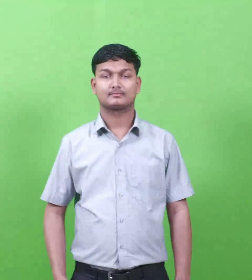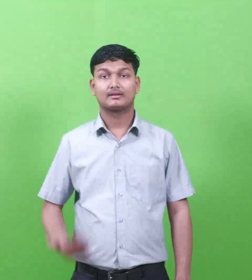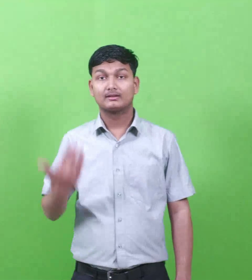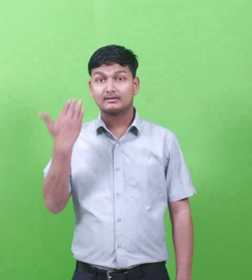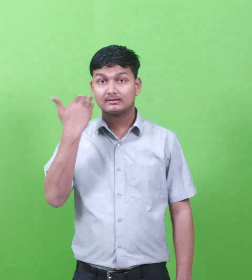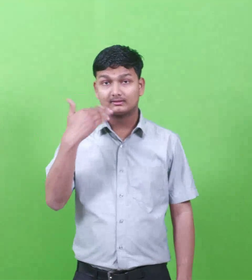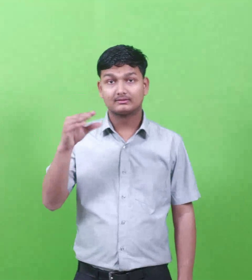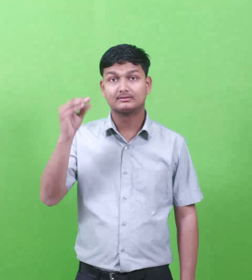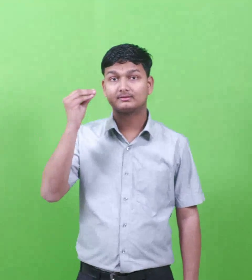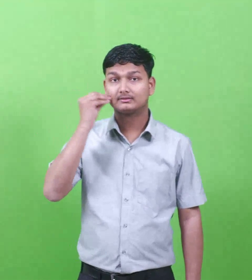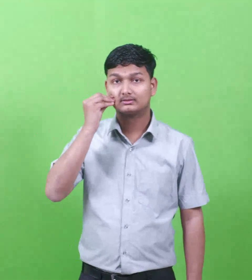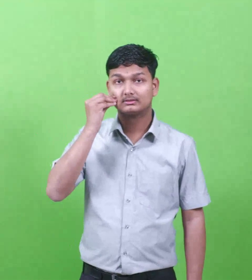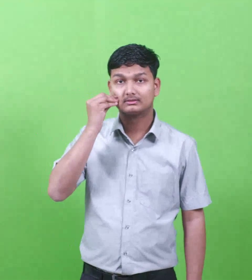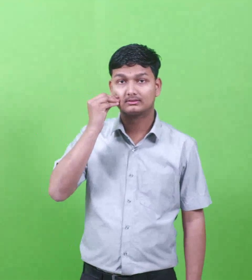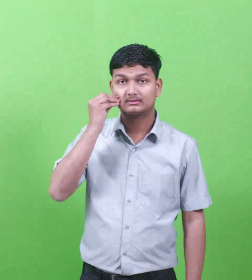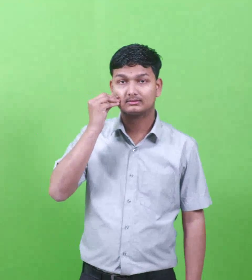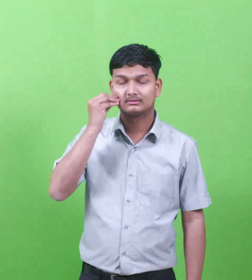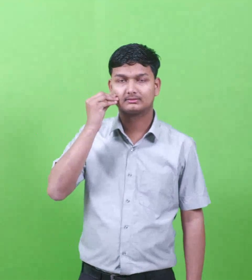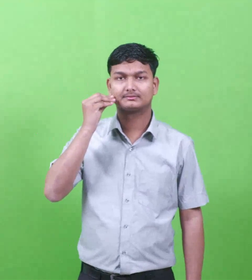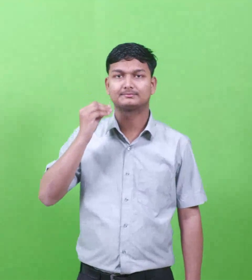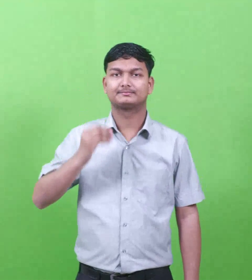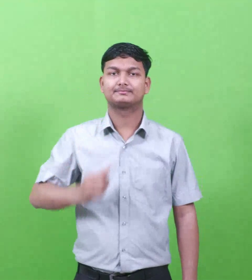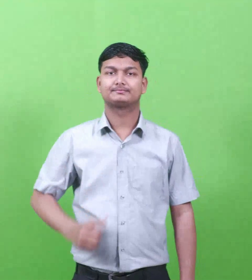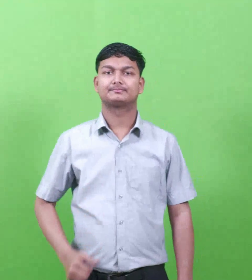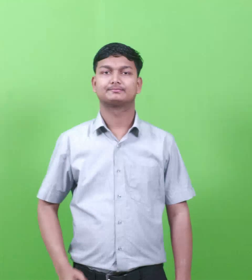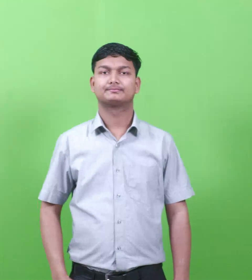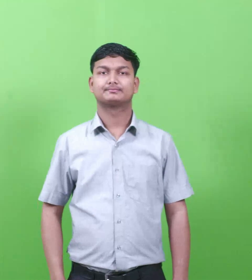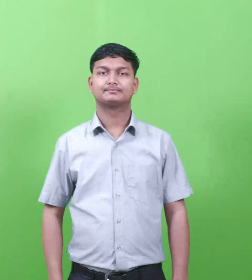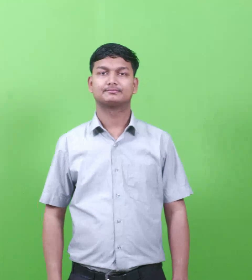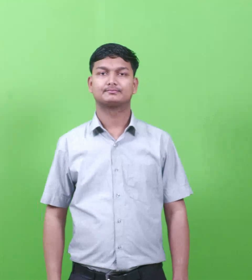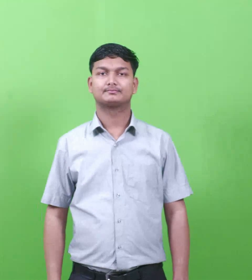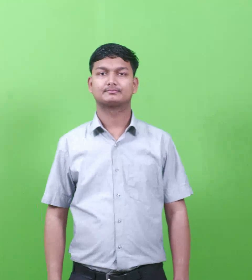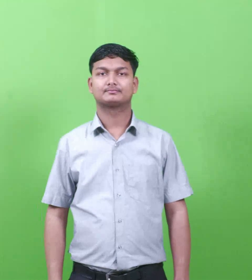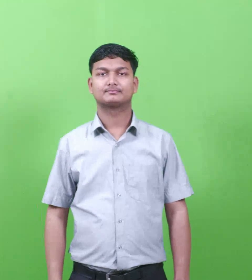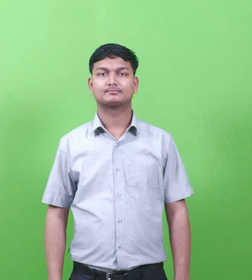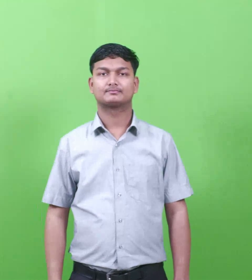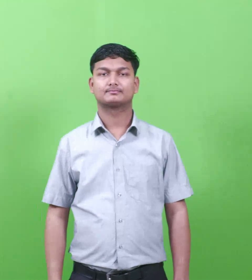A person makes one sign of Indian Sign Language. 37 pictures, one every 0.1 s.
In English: mephibosheth
